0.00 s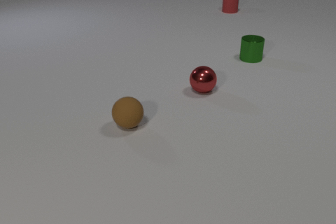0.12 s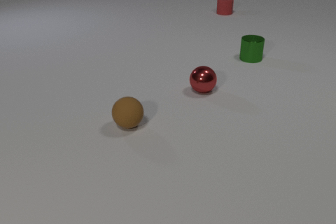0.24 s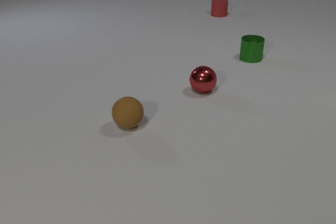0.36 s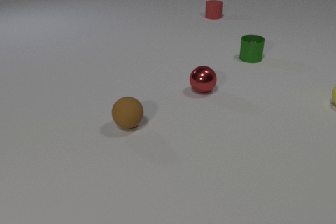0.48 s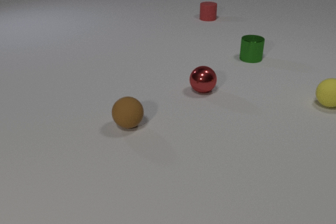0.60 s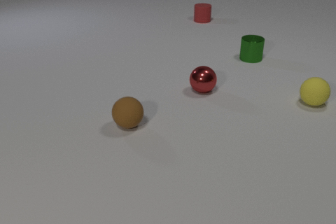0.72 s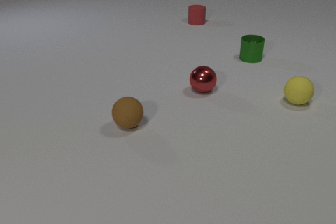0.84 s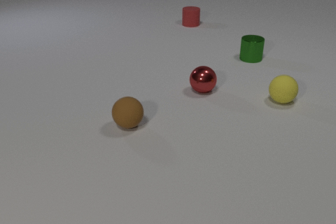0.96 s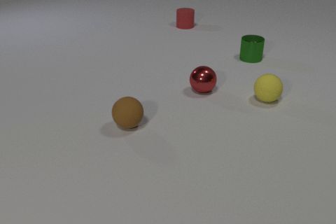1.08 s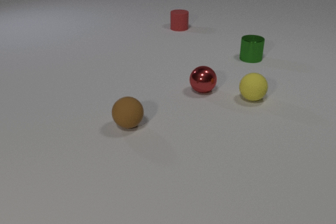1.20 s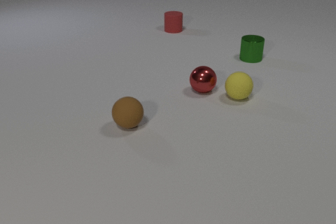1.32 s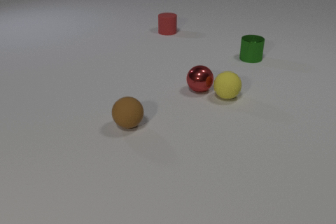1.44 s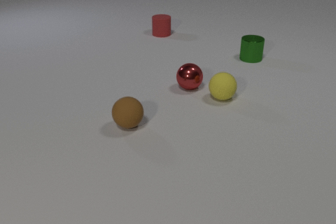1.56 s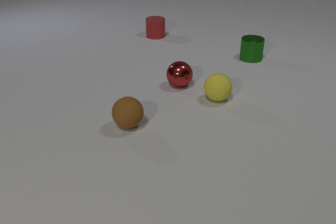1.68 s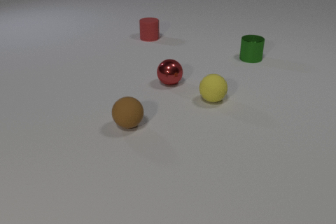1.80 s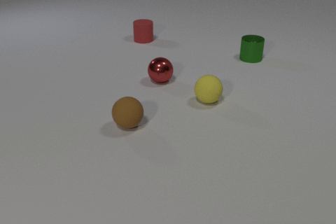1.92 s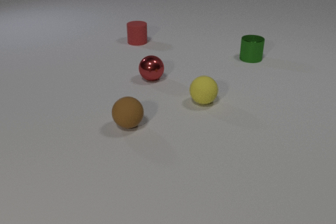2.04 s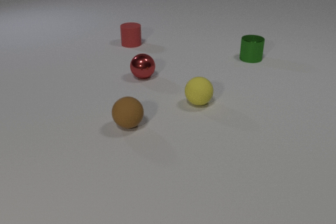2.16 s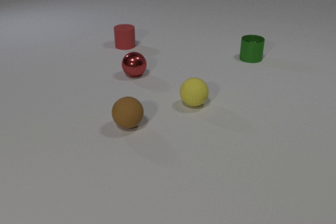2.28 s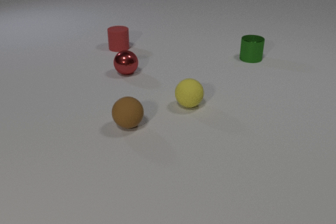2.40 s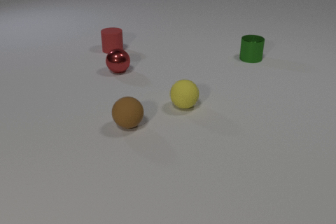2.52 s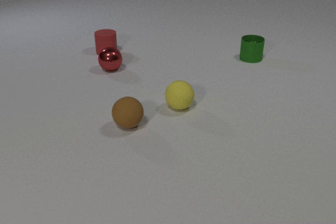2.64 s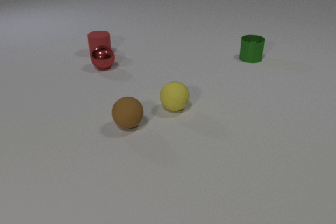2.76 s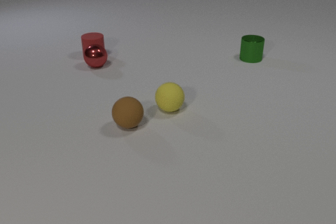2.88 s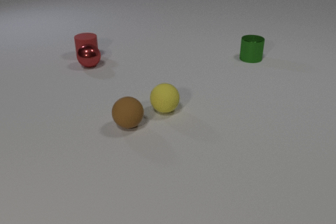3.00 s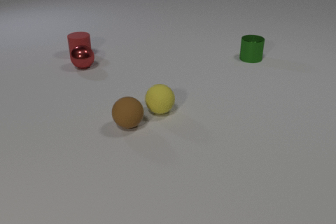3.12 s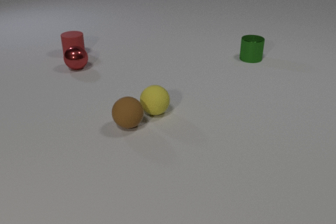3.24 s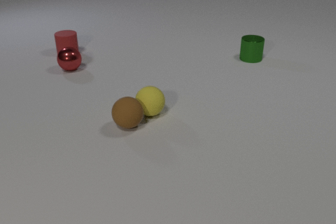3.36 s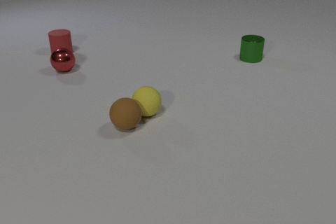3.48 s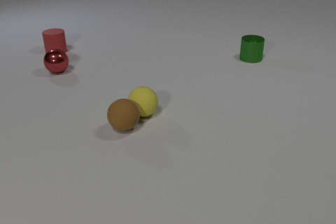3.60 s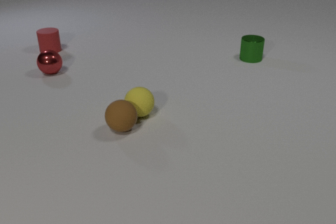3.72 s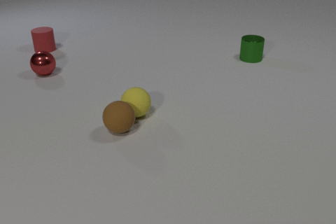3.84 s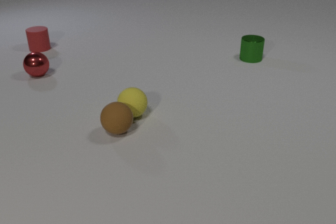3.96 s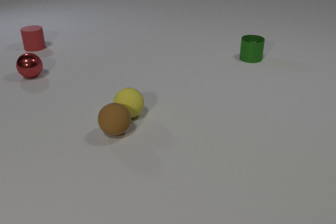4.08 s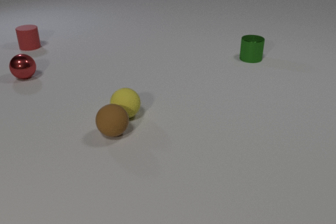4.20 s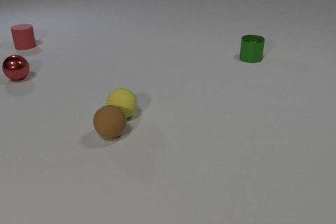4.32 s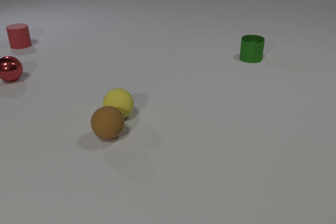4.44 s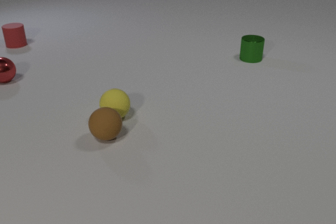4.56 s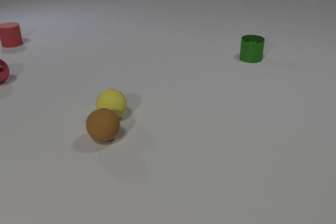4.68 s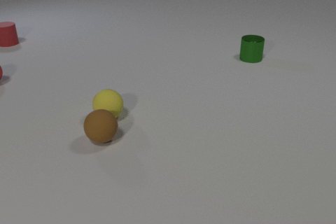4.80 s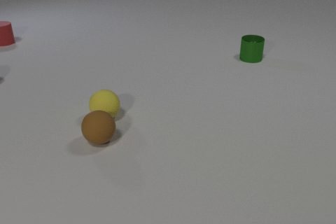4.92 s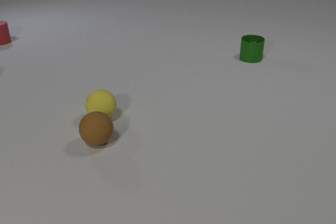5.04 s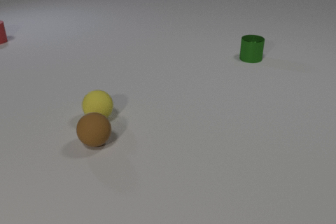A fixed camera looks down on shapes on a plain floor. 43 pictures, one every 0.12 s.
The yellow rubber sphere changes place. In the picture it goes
to the left.
The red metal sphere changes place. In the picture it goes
to the left.
0.00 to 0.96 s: The yellow rubber sphere comes in at the right edge, rolls to the left. The red rubber cylinder slides toward the camera and to the left.
0.96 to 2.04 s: The yellow rubber sphere rolls to the left. The red metal sphere rolls to the left and away from the camera. The red rubber cylinder slides to the left and toward the camera. The yellow rubber sphere and the red metal sphere collide.
2.04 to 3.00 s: The yellow rubber sphere rolls to the left and toward the camera. The red metal sphere rolls to the left and away from the camera. The red rubber cylinder slides to the left and toward the camera. The red metal sphere and the red rubber cylinder collide.
3.00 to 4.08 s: The yellow rubber sphere rolls to the left. The red metal sphere rolls to the left. The brown rubber sphere rolls to the left and toward the camera. The red rubber cylinder slides to the left and away from the camera. The yellow rubber sphere and the brown rubber sphere collide.
4.08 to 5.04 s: The yellow rubber sphere rolls to the left. The red metal sphere rolls to the left, leaves at the left edge. The brown rubber sphere rolls to the left and toward the camera. The red rubber cylinder slides to the left and away from the camera.
What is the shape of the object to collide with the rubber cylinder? sphere.
What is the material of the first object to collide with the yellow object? metal.
What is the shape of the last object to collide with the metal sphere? cylinder.
